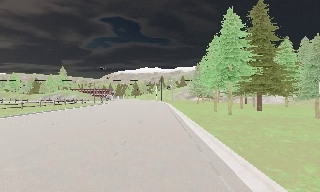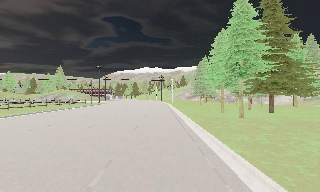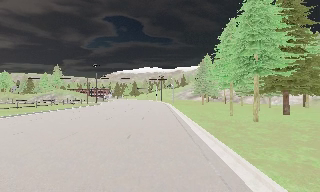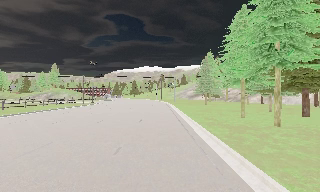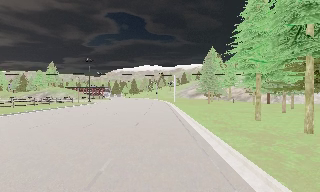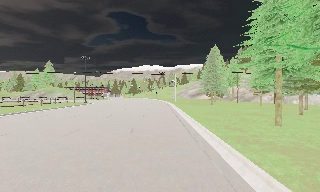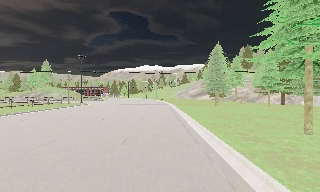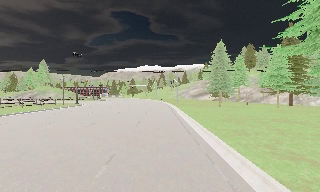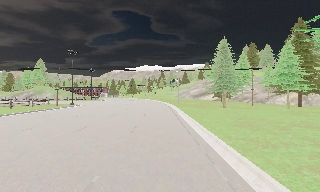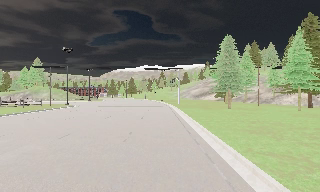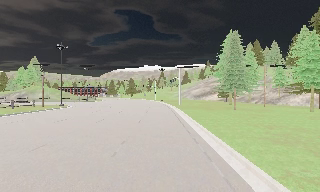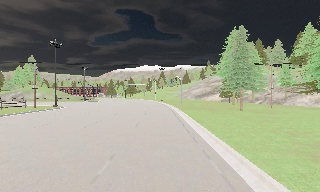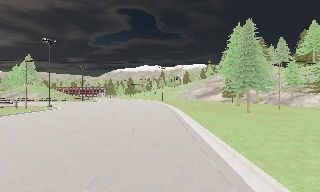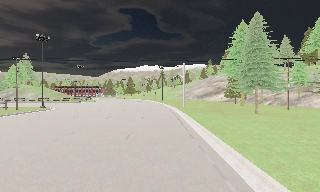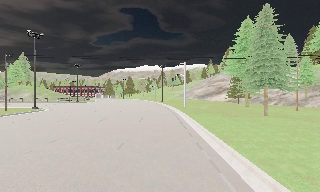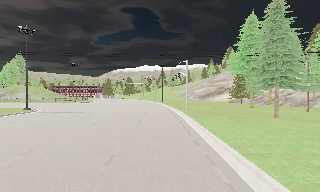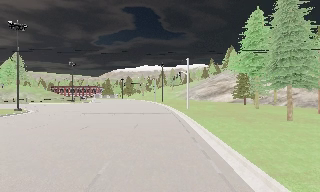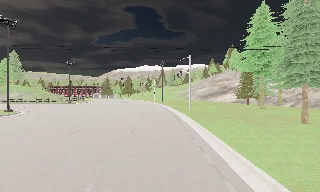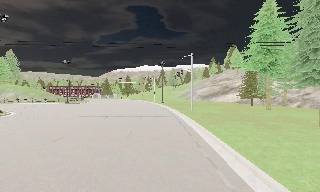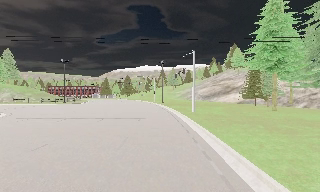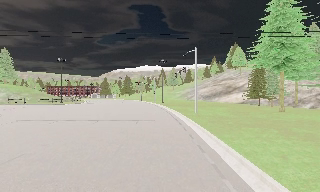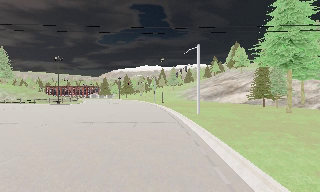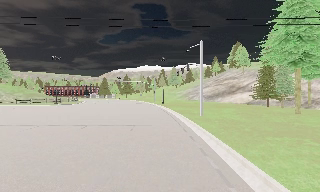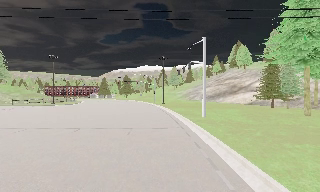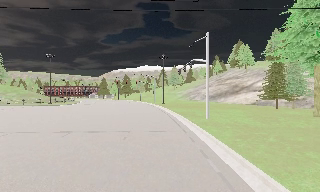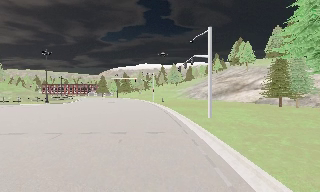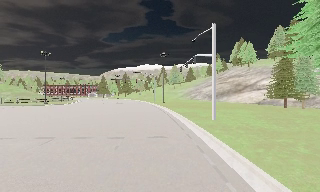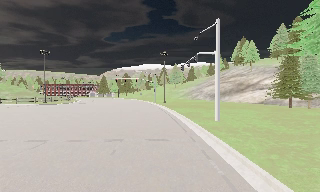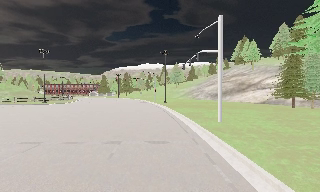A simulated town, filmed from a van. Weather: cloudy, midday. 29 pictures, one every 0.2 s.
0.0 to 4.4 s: The camera travels forward, about 40 m, so what stands in front looms larger. It loses speed.
4.4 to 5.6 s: The camera travels forward, about 5 m, so what stands in front looms larger. It loses speed.
The film runs forward here.
